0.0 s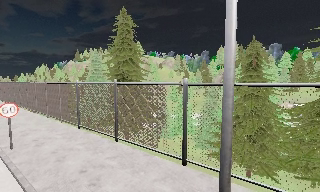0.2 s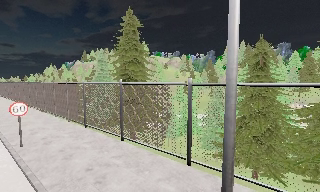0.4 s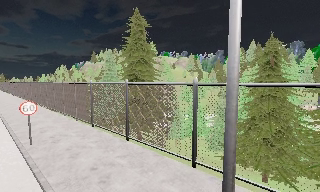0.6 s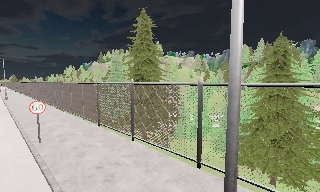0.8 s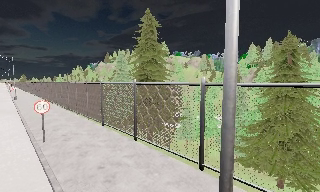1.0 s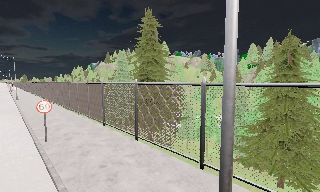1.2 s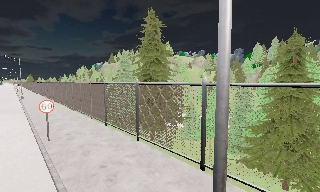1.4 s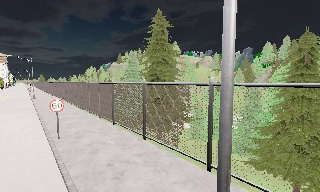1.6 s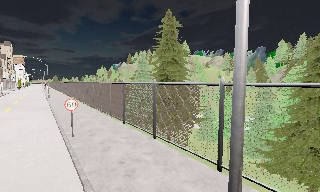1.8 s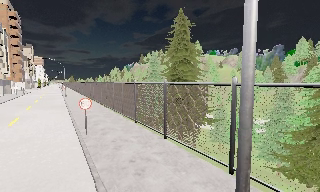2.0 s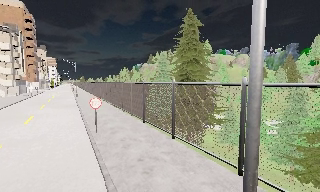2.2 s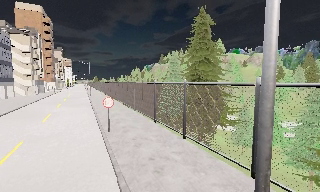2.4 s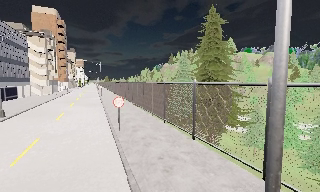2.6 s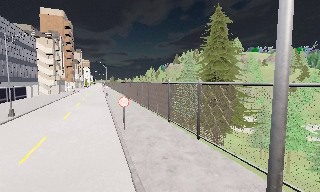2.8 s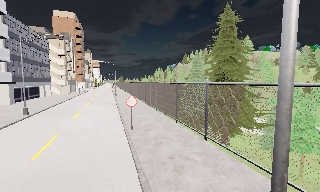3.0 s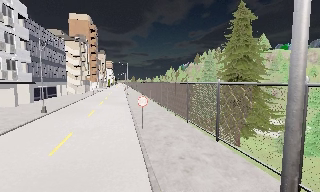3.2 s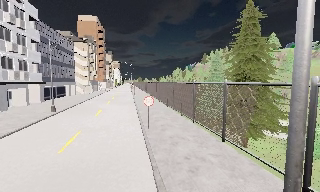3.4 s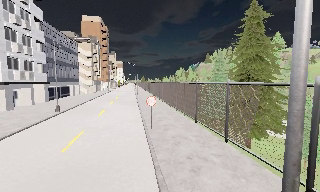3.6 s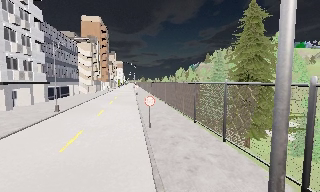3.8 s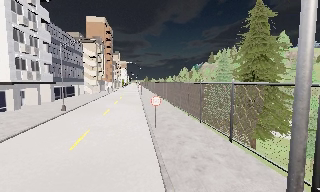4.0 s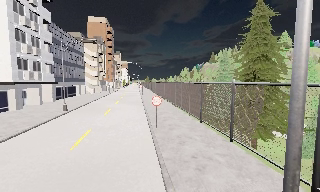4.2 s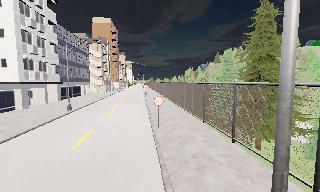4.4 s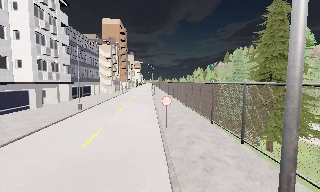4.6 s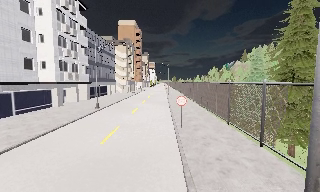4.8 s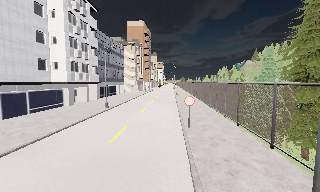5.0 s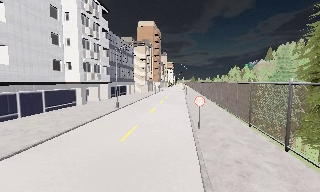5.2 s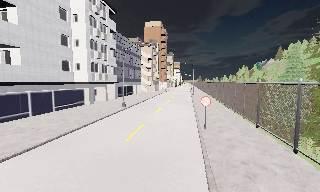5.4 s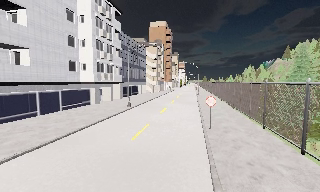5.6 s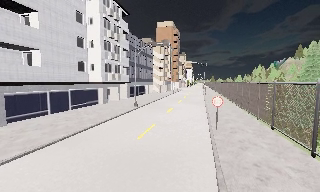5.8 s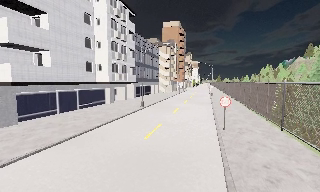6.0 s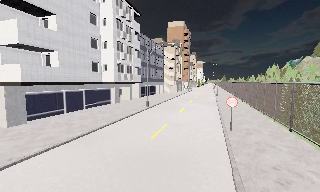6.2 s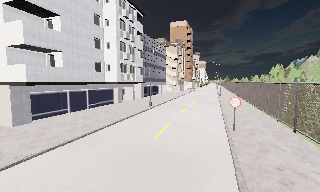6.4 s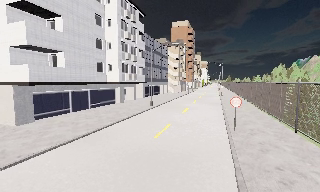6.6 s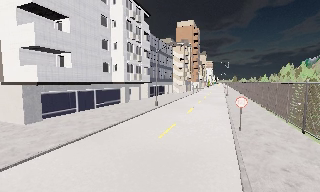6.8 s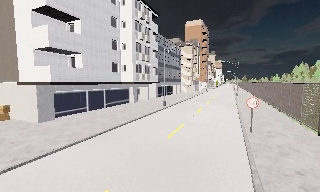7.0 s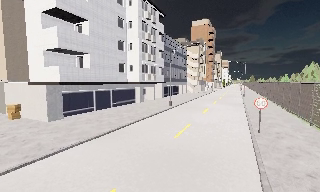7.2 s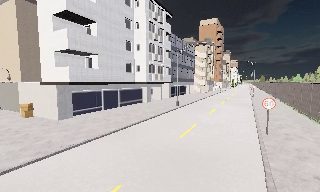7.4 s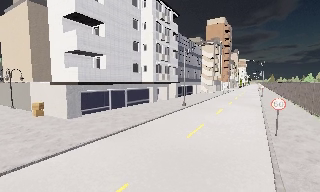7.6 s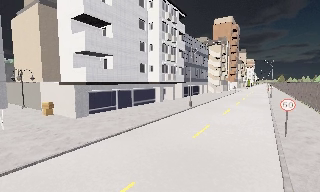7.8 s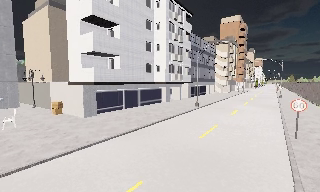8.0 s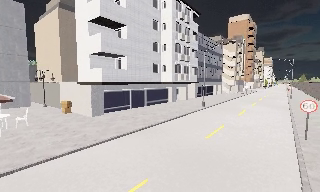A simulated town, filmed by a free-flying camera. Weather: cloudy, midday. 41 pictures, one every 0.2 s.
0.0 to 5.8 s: The camera swings to its left by about 70 degrees, and the scene slides to the right. It travels backward and to its right, about 1 m.
5.8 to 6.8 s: The camera shifts only a little, or ends up much as it began.
6.8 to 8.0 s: The camera pans to its left, which is counterclockwise from overhead, by about 15 degrees.
The film runs backward here.
